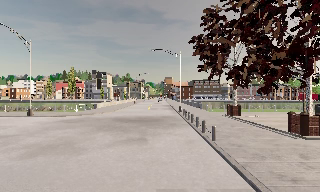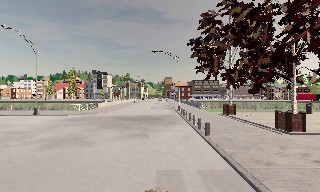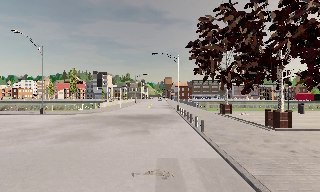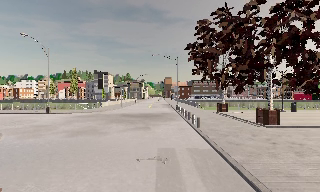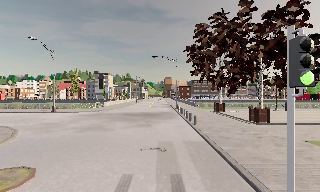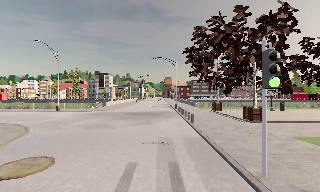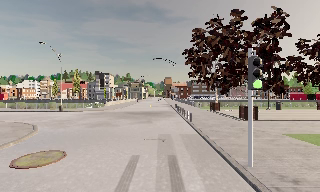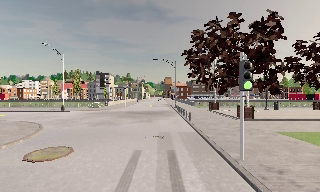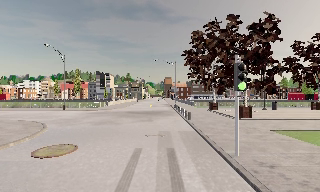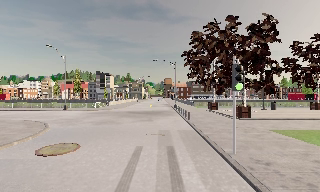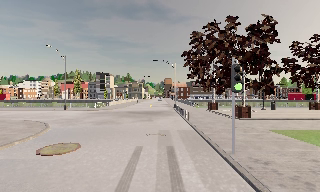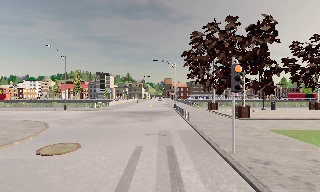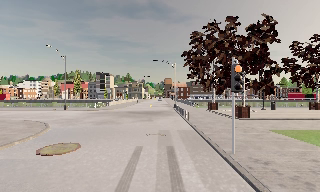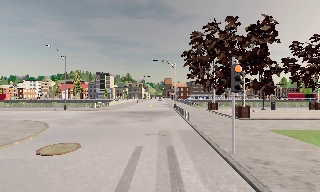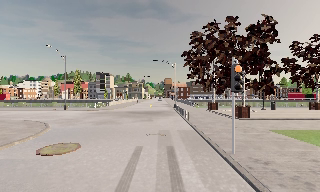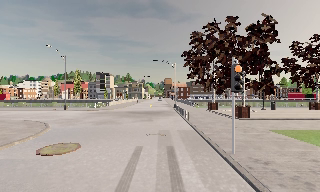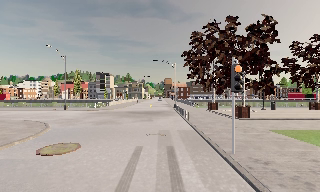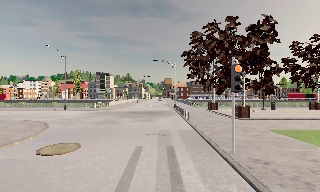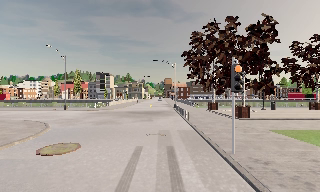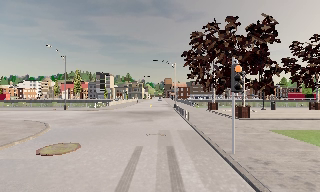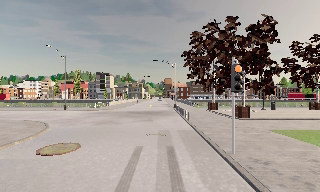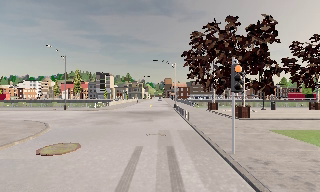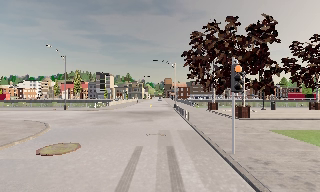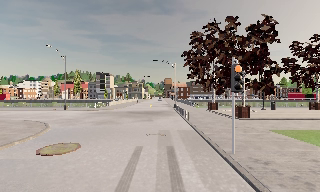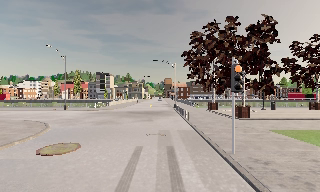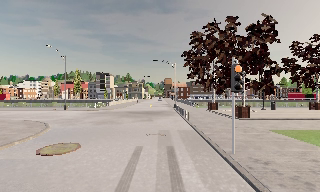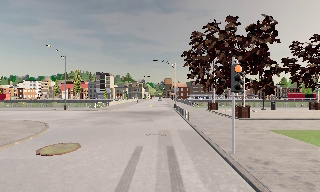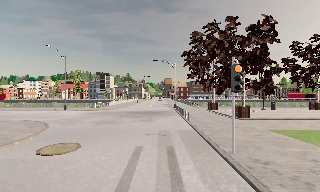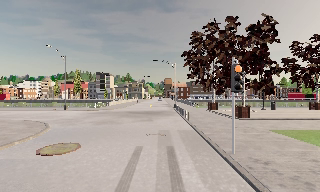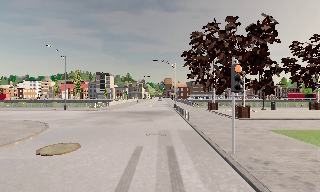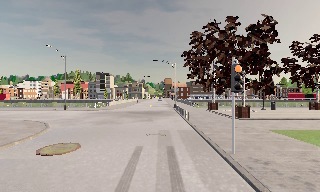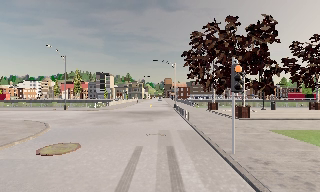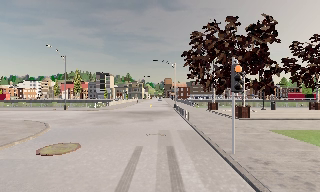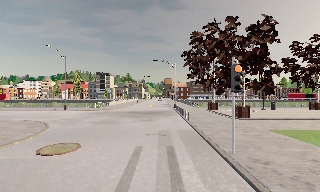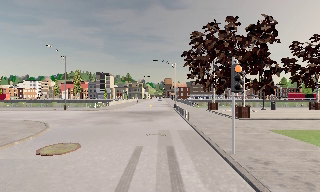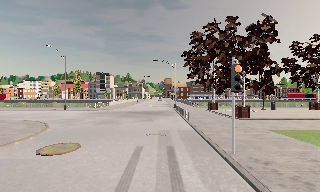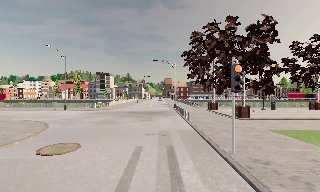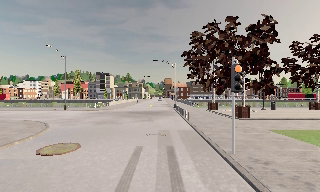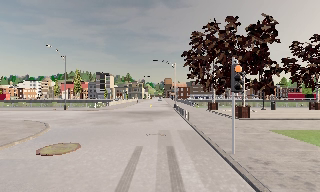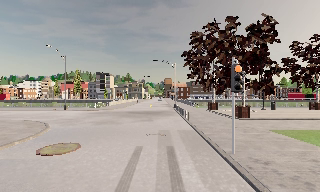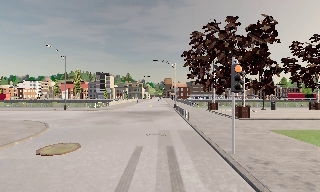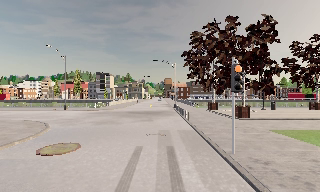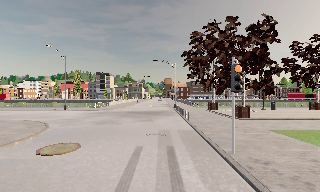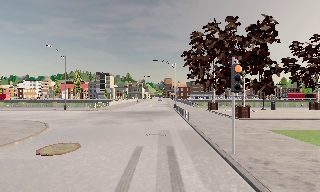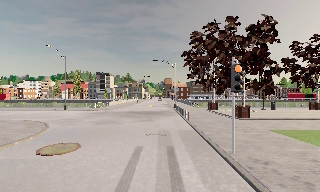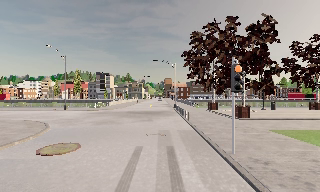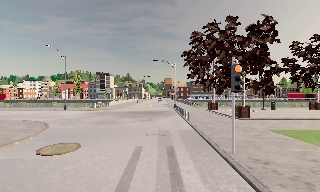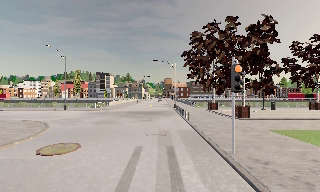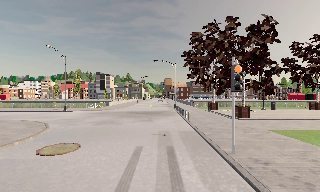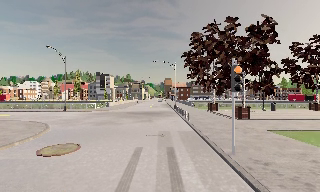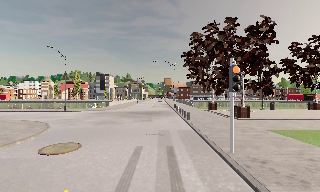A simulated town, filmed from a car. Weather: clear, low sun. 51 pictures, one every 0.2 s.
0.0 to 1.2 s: The camera travels backward, about 5 m, so what stands in front gets smaller.
1.2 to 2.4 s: The camera travels backward, about 1 m, so what stands in front gets smaller. It loses speed.
2.4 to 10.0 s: The camera keeps its place and its aim.
The film runs backward here.
